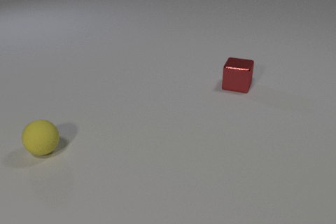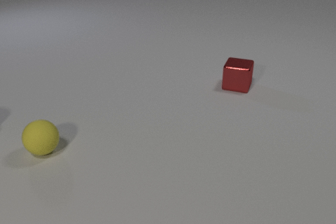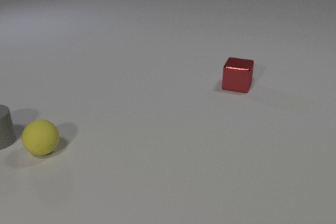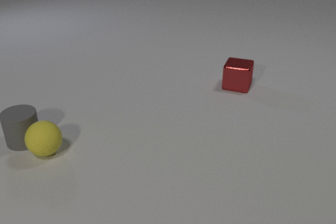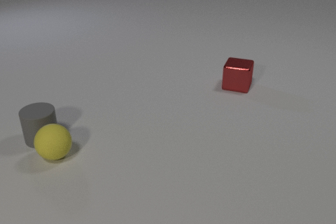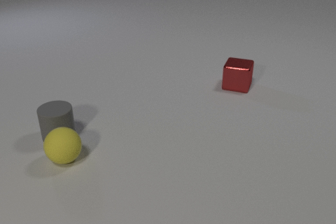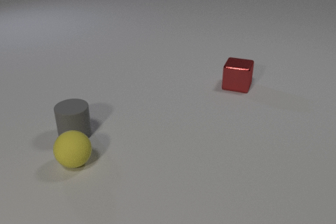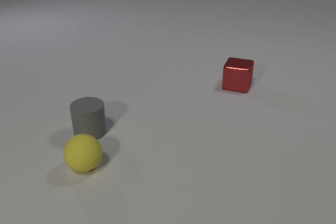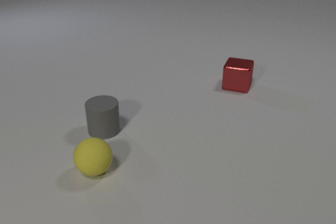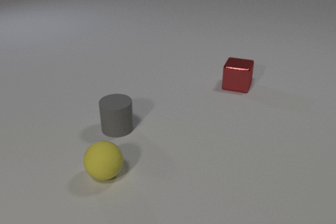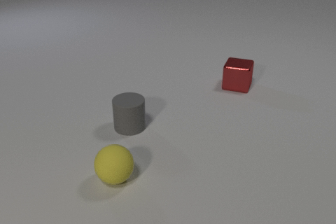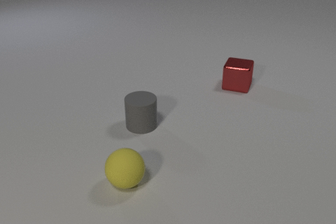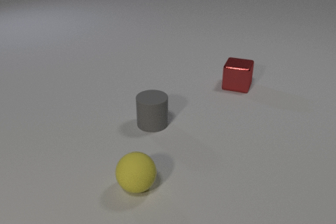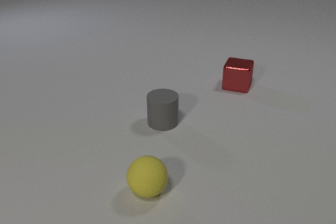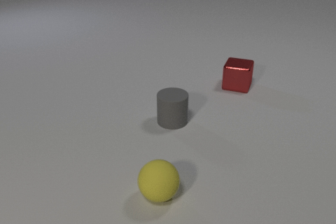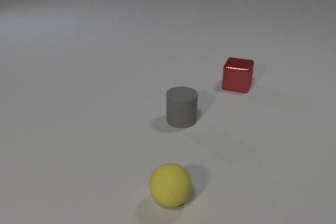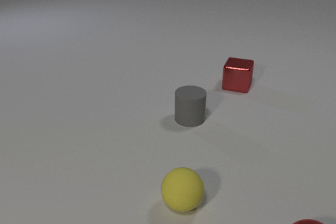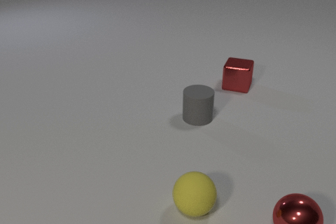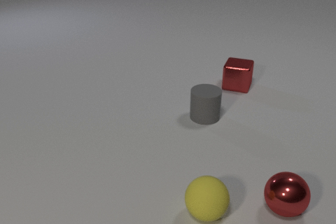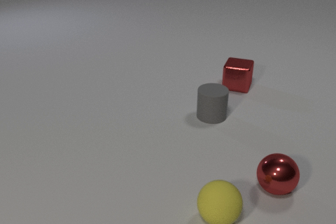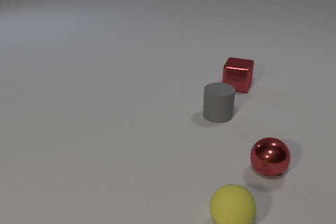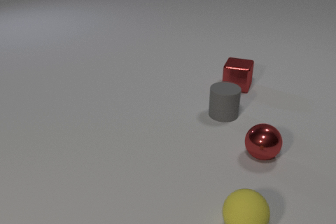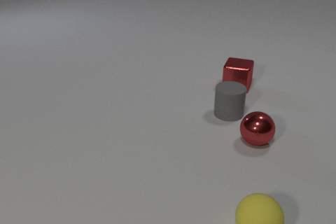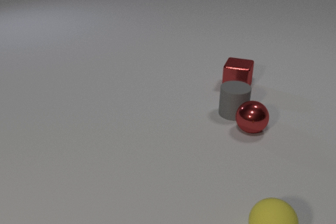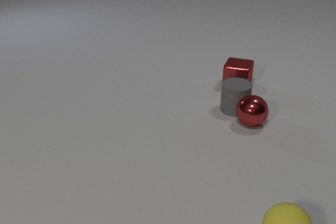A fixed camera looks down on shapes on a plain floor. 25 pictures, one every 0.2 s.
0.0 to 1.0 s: The gray rubber cylinder comes in at the left edge, slides to the right. The yellow rubber sphere rolls toward the camera and to the right. The gray rubber cylinder and the yellow rubber sphere collide.
1.0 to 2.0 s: The gray rubber cylinder slides to the right. The yellow rubber sphere rolls to the right and toward the camera.
2.0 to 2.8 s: The gray rubber cylinder slides to the right. The yellow rubber sphere rolls to the right and toward the camera.
2.8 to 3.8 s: The gray rubber cylinder slides to the right. The yellow rubber sphere rolls to the right and toward the camera. The red metal sphere comes in at the bottom edge, rolls away from the camera.
3.8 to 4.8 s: The gray rubber cylinder slides to the right and away from the camera. The yellow rubber sphere rolls to the right. The red metal sphere rolls away from the camera. The gray rubber cylinder and the red metal sphere collide.
How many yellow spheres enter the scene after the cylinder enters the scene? 0.
Are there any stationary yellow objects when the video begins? yes.
How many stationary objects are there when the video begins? 2.
